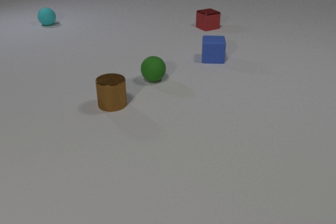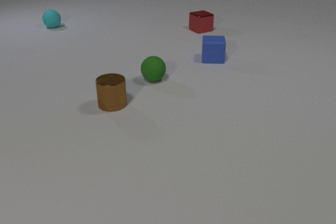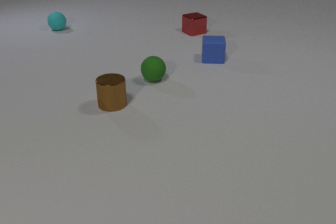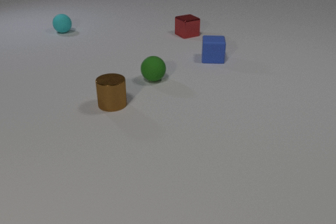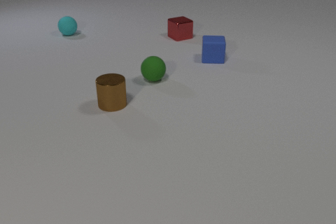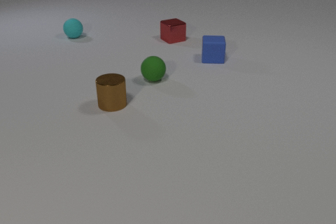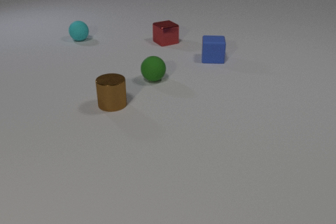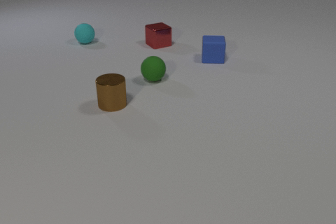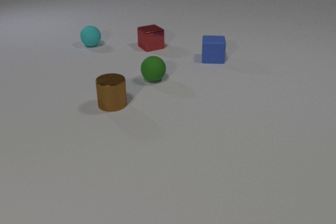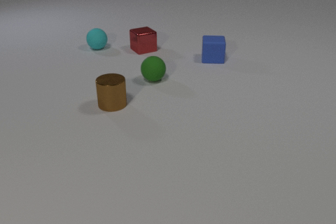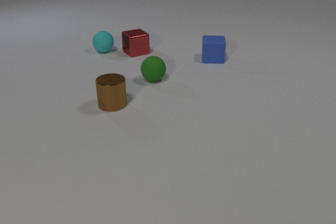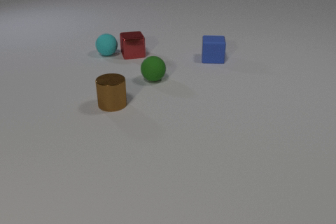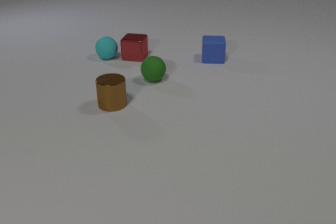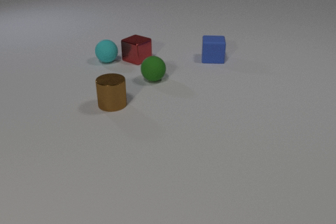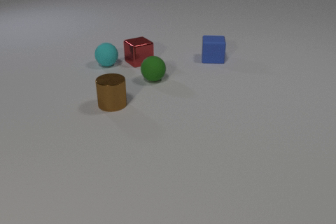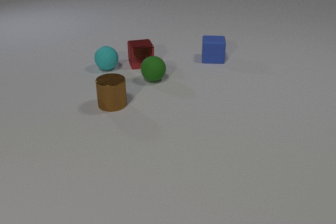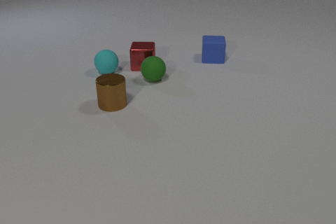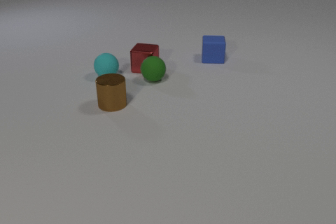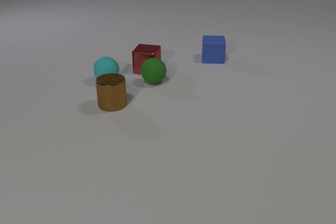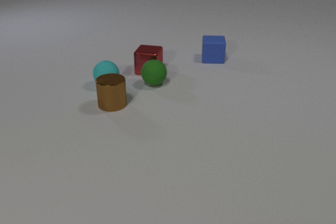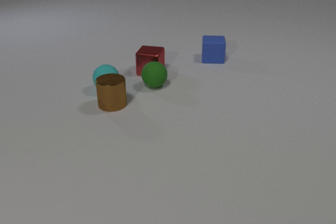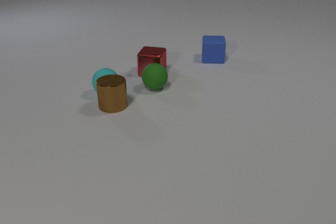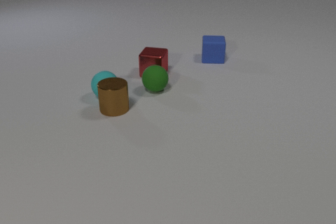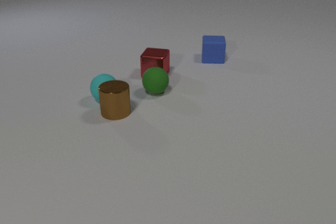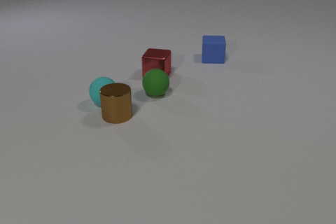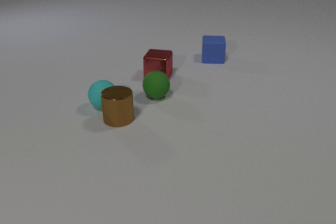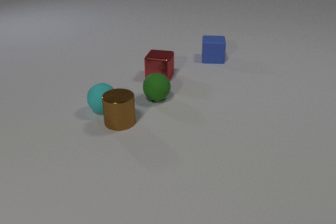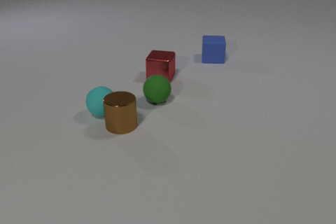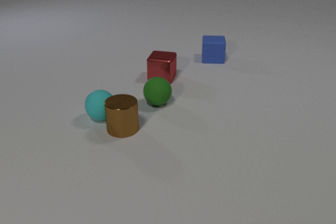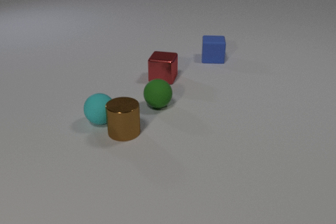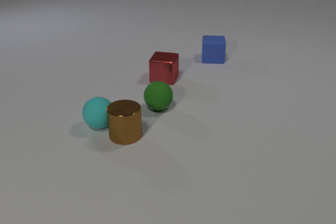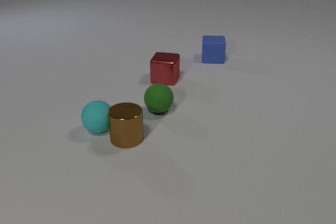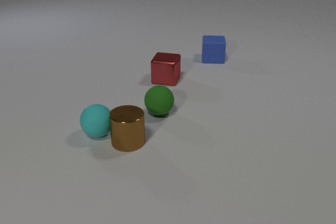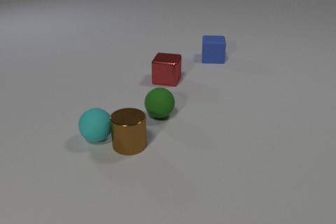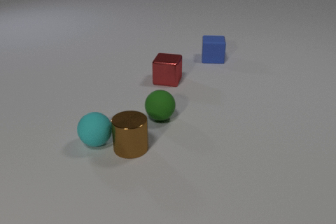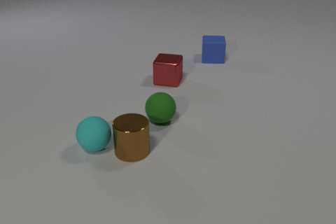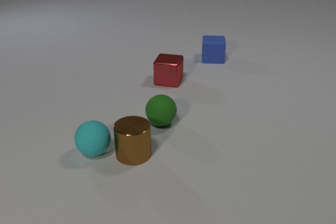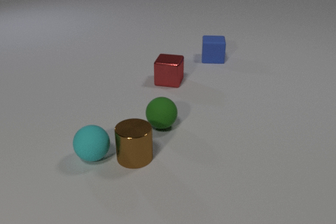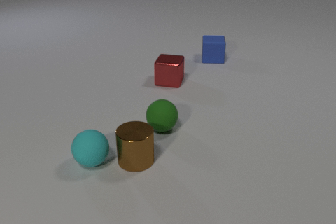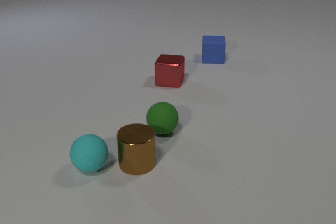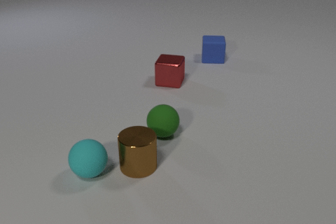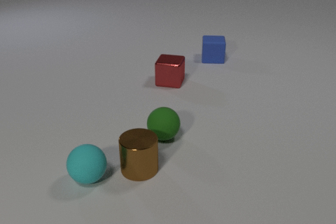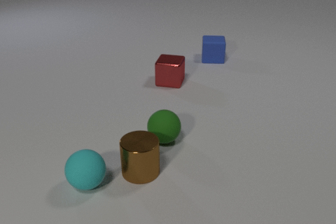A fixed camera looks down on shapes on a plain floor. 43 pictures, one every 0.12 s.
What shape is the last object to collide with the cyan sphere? cylinder.
What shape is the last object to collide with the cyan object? cylinder.
What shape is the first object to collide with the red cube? sphere.
0.00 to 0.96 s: The red metal cube slides toward the camera and to the left. The cyan rubber sphere rolls toward the camera and to the right.
0.96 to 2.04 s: The red metal cube slides toward the camera, spins clockwise seen from above by about 135 degrees, its near face sliding to the left. The cyan rubber sphere rolls toward the camera. The red metal cube and the cyan rubber sphere collide. The red metal cube and the green rubber sphere collide.
2.04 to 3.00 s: The red metal cube slides toward the camera and to the right. The cyan rubber sphere rolls toward the camera. The green rubber sphere rolls toward the camera. The brown metal cylinder slides toward the camera. The cyan rubber sphere and the brown metal cylinder collide.
3.00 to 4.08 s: The red metal cube slides toward the camera and to the right. The cyan rubber sphere rolls toward the camera. The green rubber sphere rolls toward the camera. The brown metal cylinder slides toward the camera.
4.08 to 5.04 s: The cyan rubber sphere rolls toward the camera. The green rubber sphere rolls toward the camera. The brown metal cylinder slides toward the camera.
